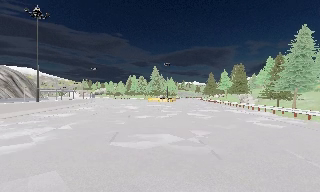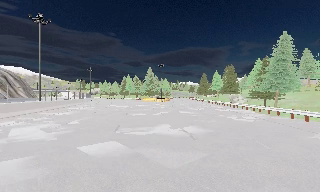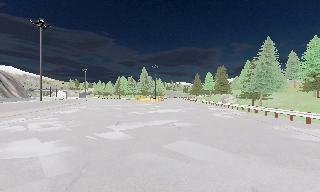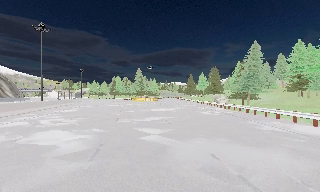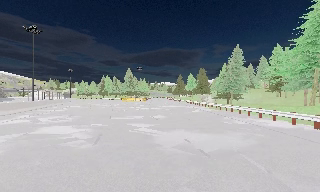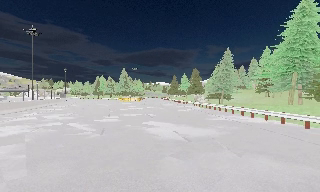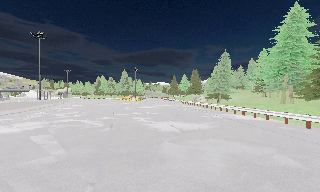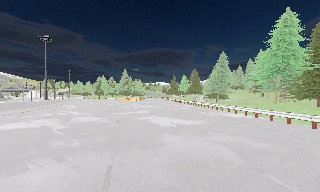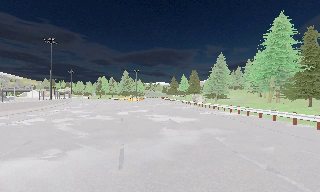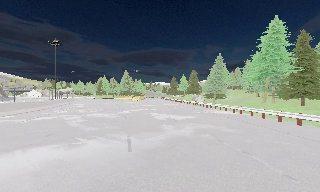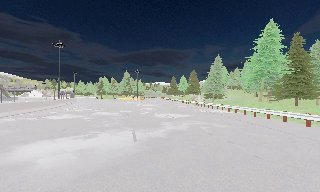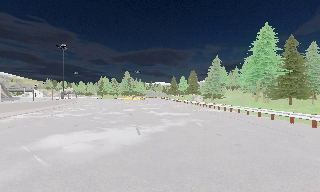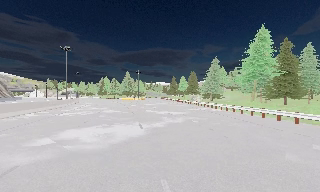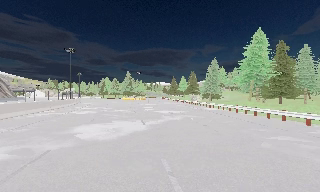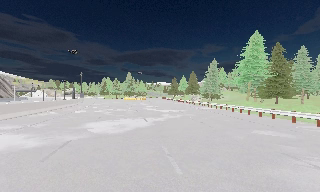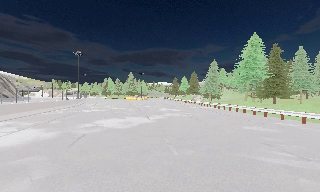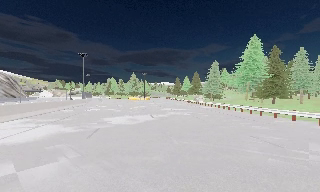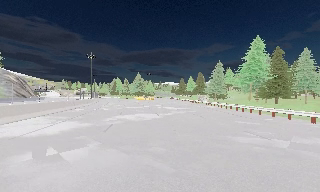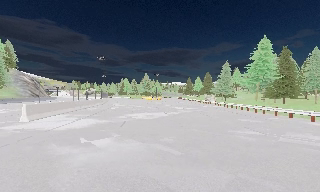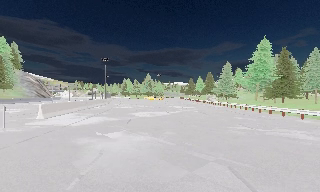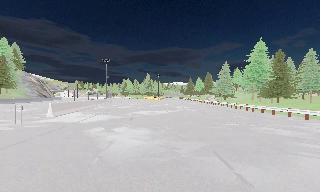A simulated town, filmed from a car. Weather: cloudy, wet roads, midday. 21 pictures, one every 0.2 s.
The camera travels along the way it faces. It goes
backward.
0.0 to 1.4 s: The camera pans to its right, which is clockwise from overhead, by about 10 degrees. It travels backward, about 12 m, so what stands in front gets smaller.
1.4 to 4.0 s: The camera travels backward, about 15 m, so what stands in front gets smaller.
The film runs backward here.
